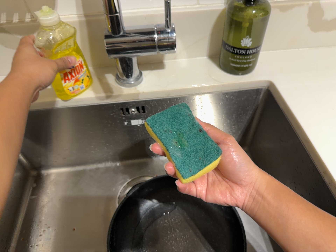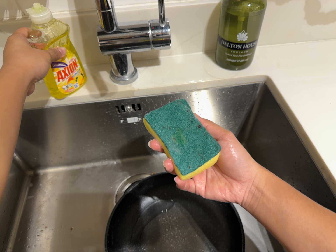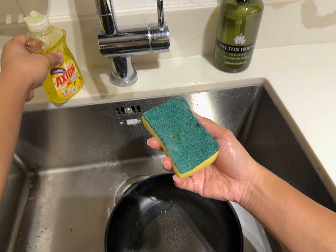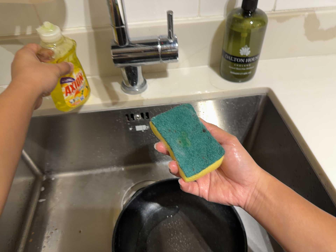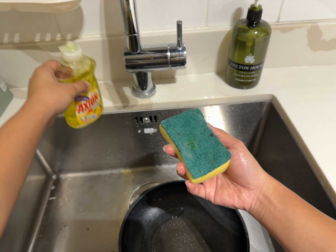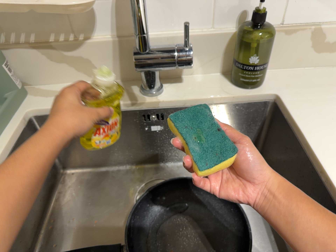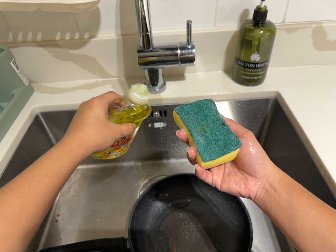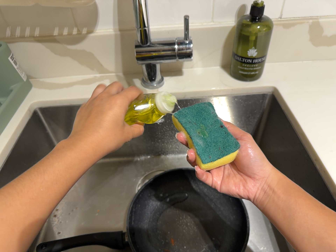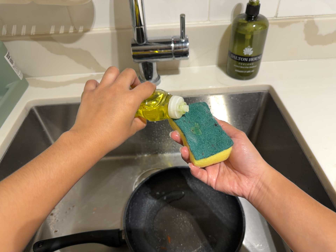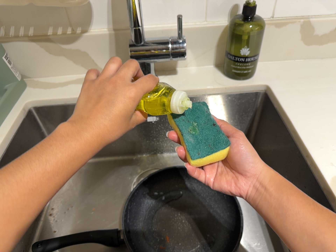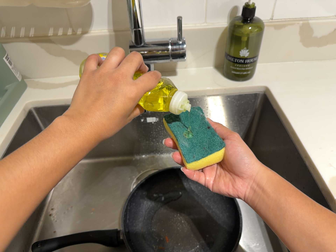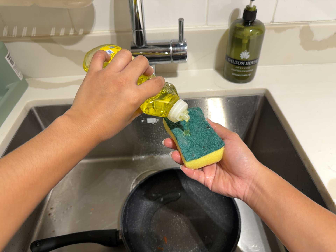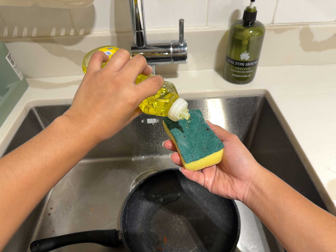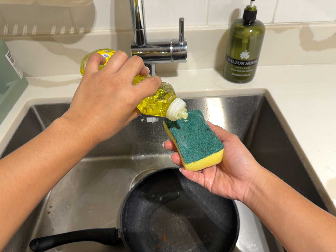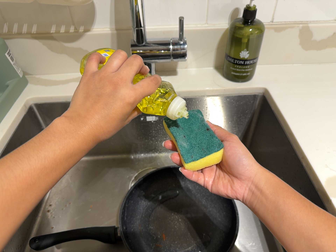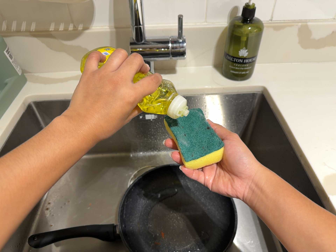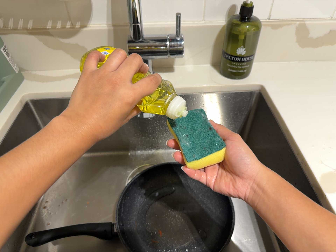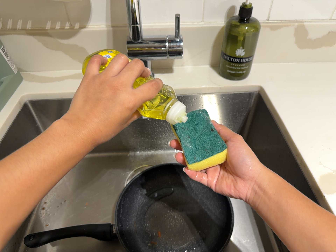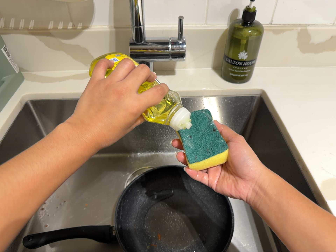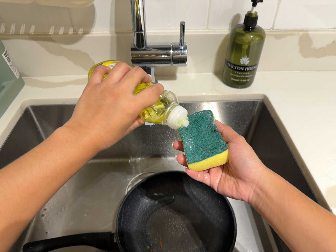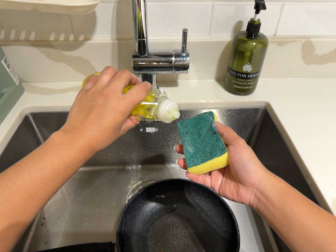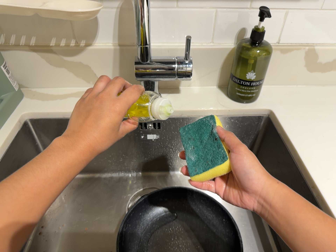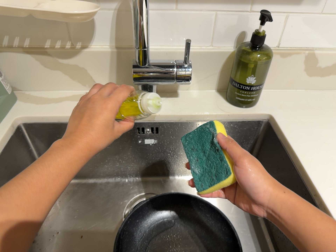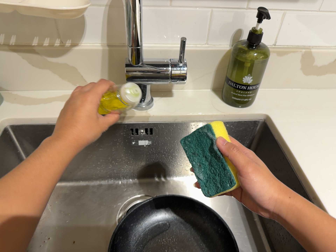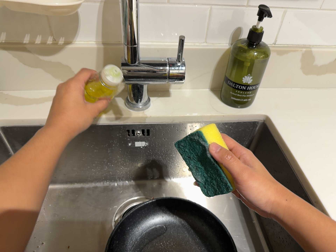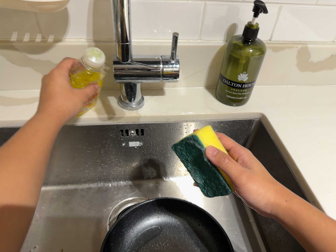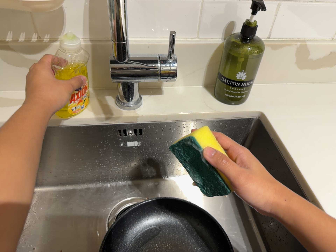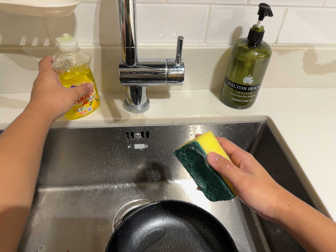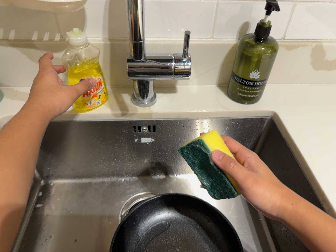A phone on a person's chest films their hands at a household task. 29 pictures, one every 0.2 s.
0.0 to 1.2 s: The camera travels backward, about 9 cm, so what stands in front gets smaller.
1.2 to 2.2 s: The camera shifts only a little, or ends up much as it began.
2.2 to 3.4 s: The camera keeps its place and its aim.
3.4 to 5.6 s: The camera travels forward and toward the top of its view, about 9 cm, so what stands in front looms larger.
The film runs backward here.
